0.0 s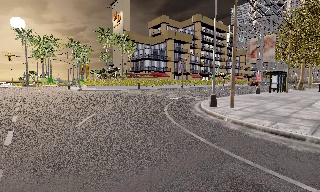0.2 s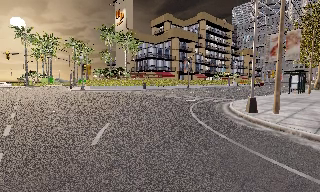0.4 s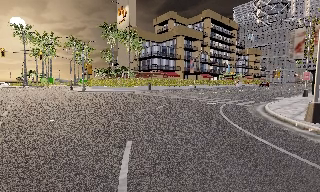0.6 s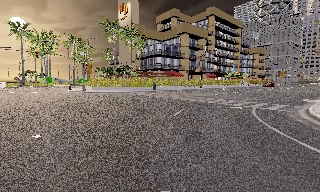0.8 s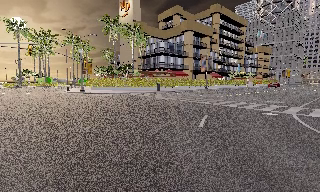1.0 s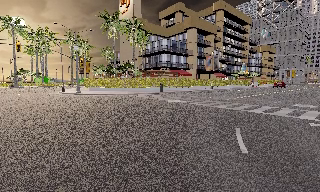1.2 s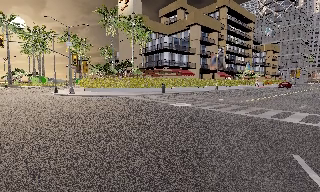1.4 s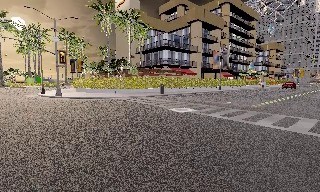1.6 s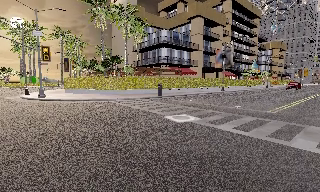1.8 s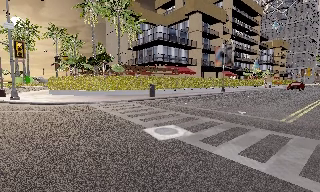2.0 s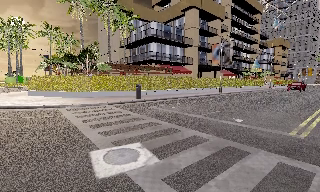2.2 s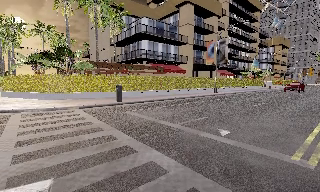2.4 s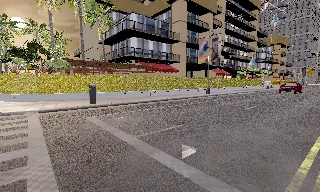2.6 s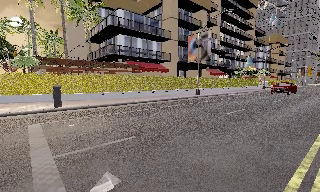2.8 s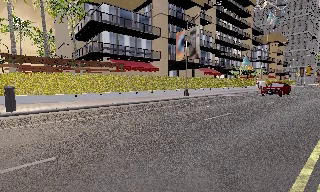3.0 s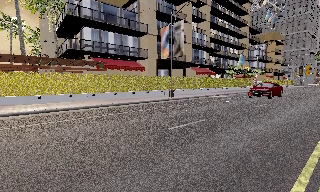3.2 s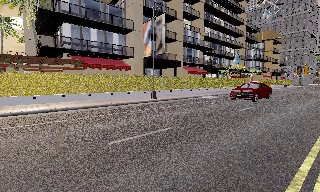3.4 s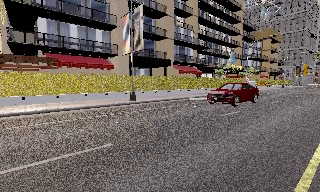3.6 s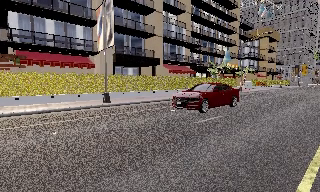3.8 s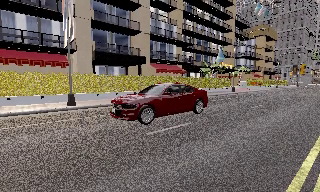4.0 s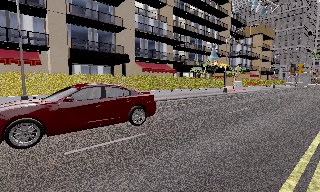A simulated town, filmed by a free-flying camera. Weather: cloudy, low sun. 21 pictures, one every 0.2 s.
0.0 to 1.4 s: The camera travels forward, about 14 m, so what stands in front looms larger.
1.4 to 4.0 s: The camera travels forward and to its right, about 25 m, so what stands in front looms larger.
The film runs forward here.
